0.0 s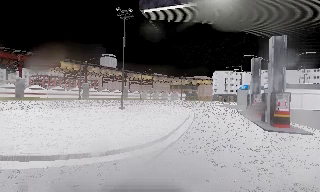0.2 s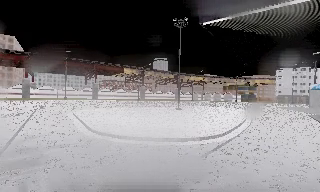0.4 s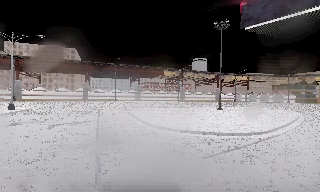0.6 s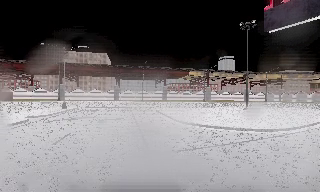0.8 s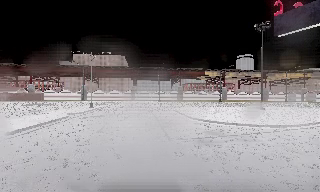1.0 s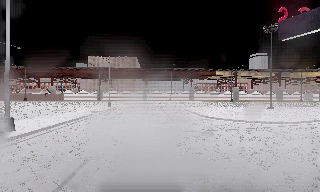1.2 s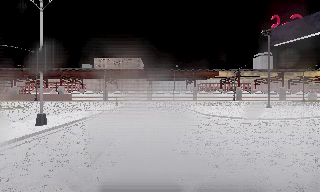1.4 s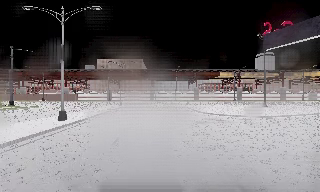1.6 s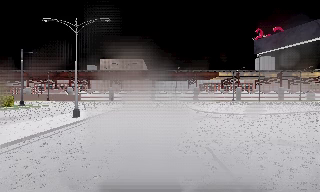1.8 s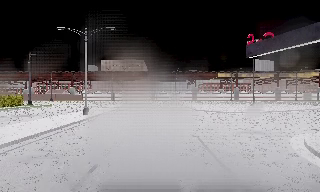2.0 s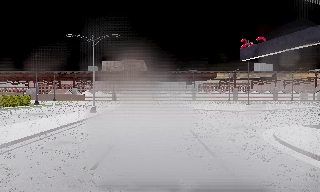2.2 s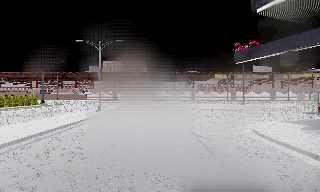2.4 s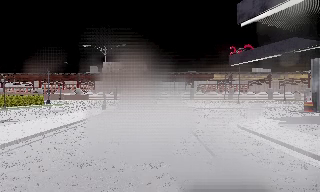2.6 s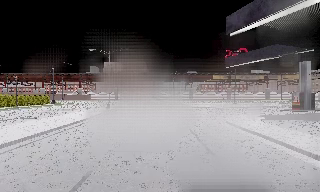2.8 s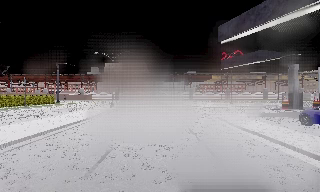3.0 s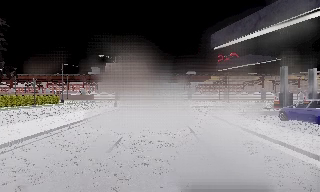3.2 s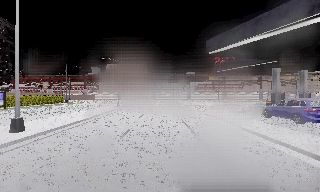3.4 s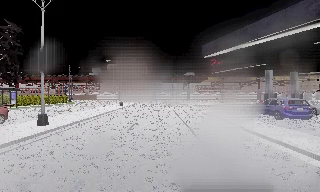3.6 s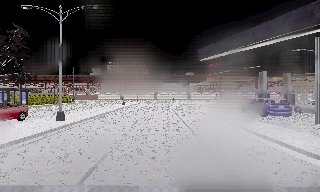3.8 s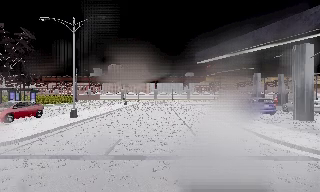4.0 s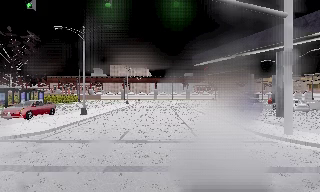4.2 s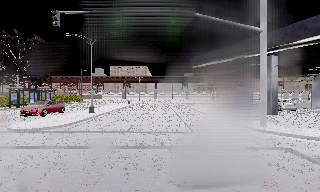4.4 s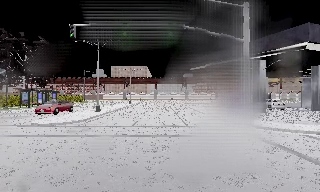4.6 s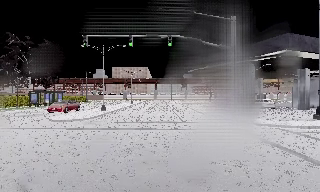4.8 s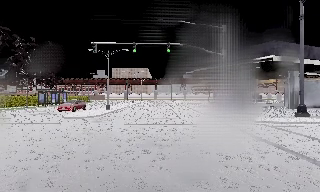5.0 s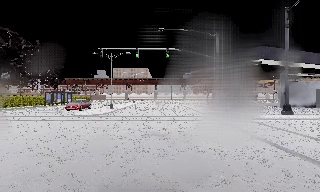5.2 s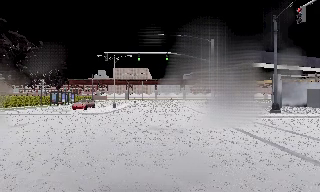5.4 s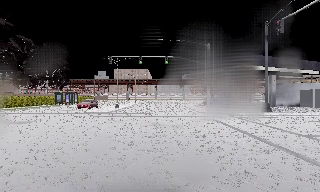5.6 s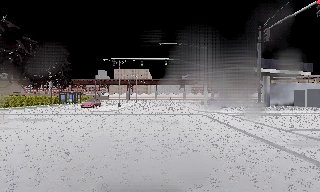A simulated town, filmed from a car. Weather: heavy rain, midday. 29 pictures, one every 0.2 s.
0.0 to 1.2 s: The camera pans to its left, which is counterclockwise from overhead, by about 50 degrees. It travels backward, about 10 m.
1.2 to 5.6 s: The camera travels backward, about 35 m, so what stands in front gets smaller.
The film runs backward here.
